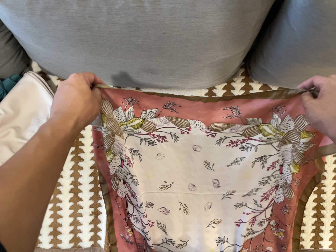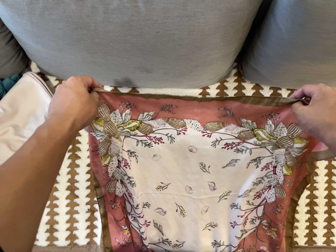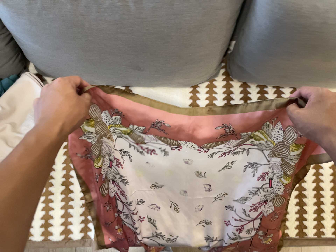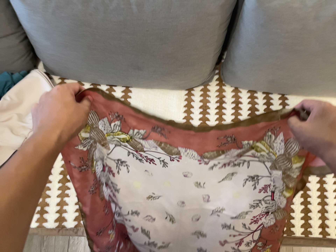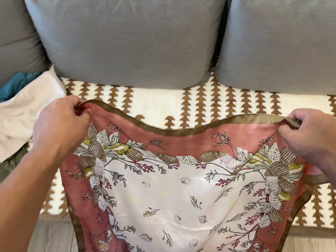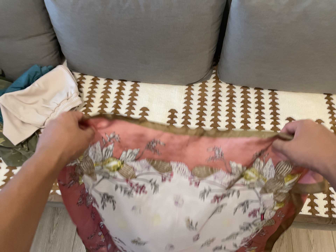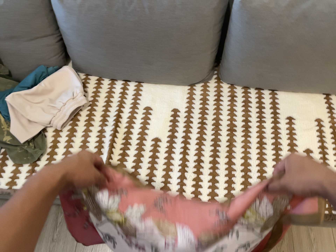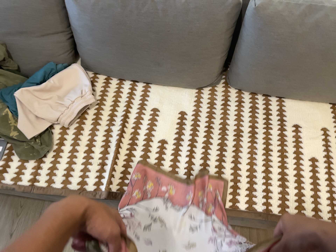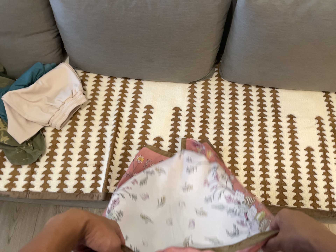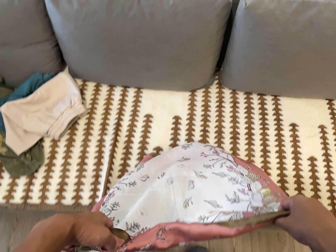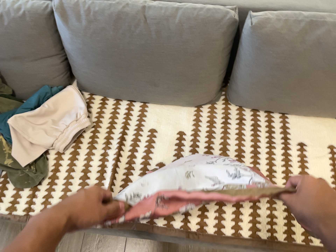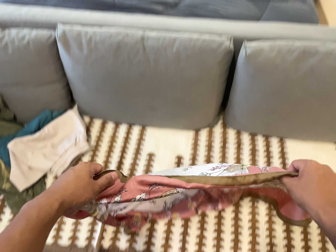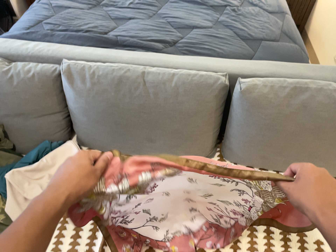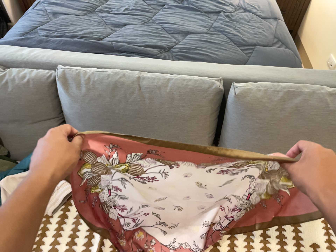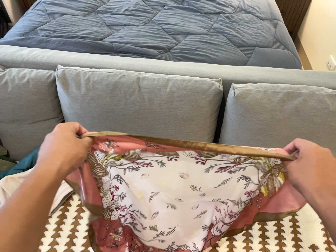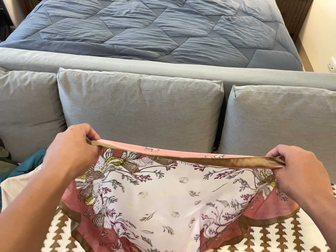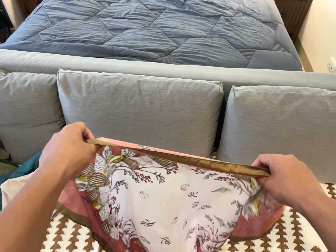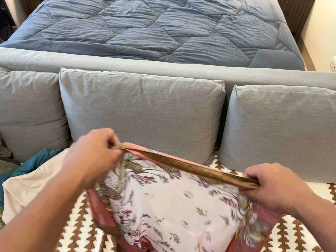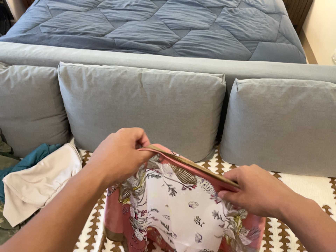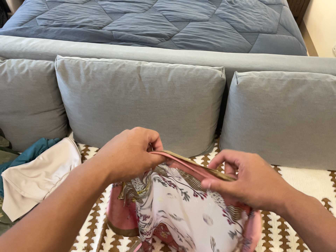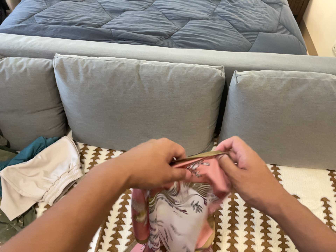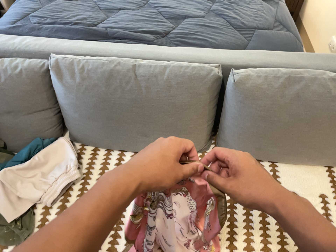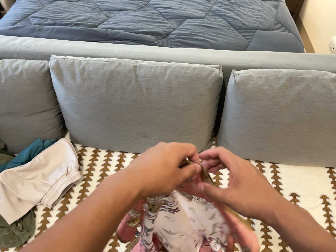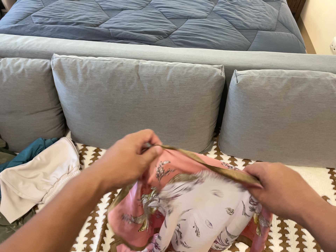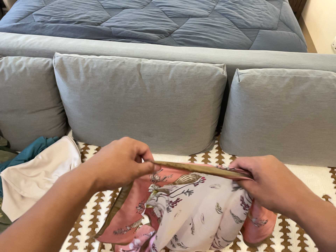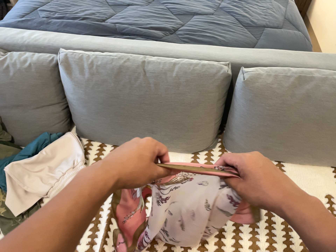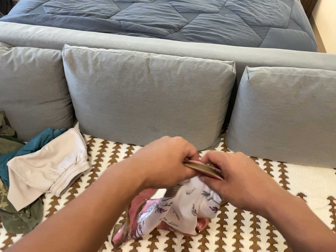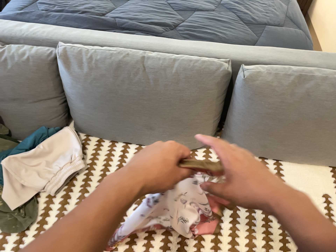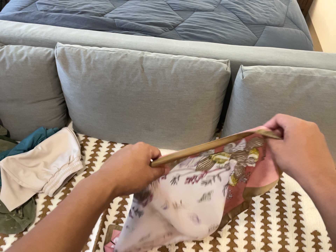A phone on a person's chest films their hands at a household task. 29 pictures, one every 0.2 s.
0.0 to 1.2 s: The camera travels toward the bottom of its view and backward, about 50 cm. Its aim tips toward the top of its view by about 20 degrees.
1.2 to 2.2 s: The camera travels toward the top of its view, about 10 cm, so close, fixed things drift downward.
2.2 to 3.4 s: The camera's aim tips toward the top of its view by about 10 degrees, and the scene shifts downward.
3.4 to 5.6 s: The camera shifts only a little, or ends up much as it began.
The film runs backward here.
